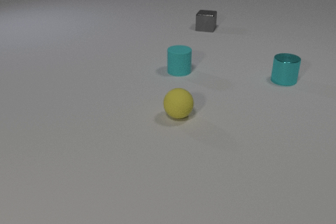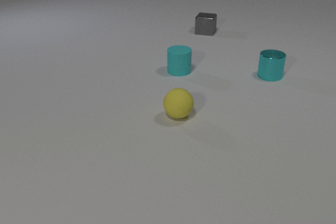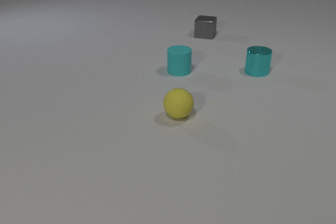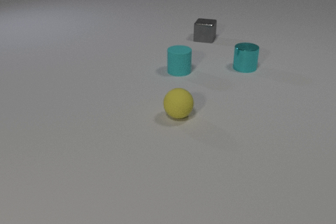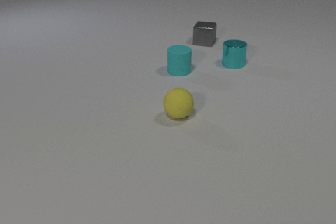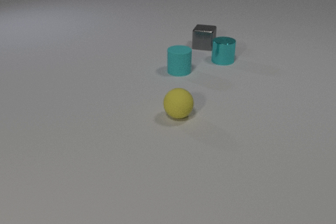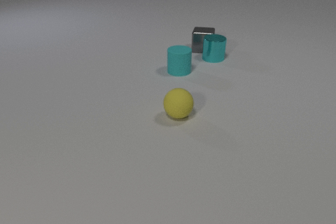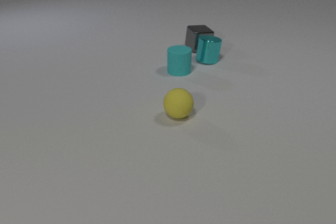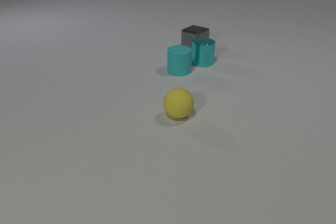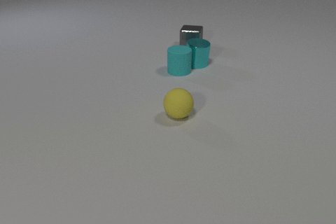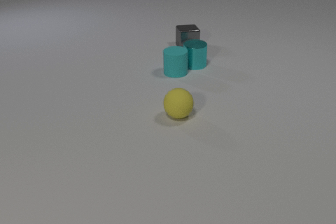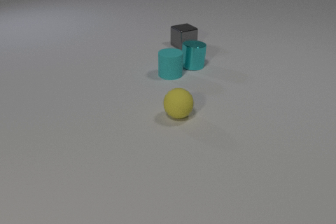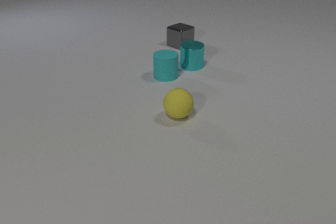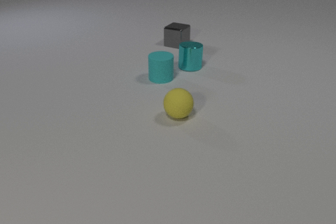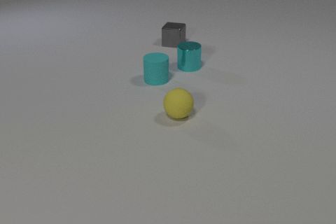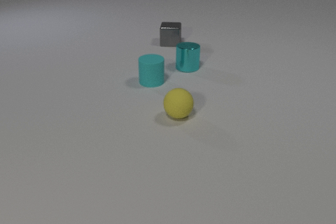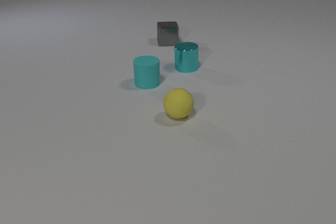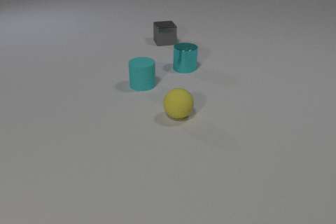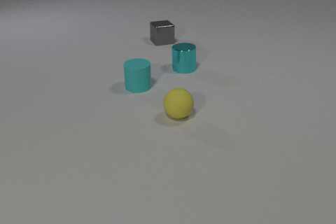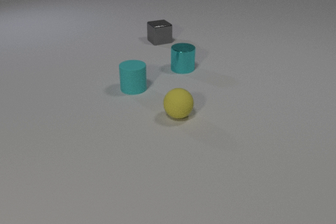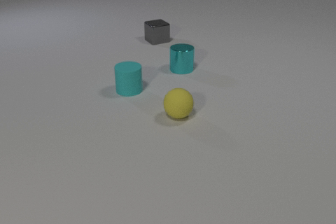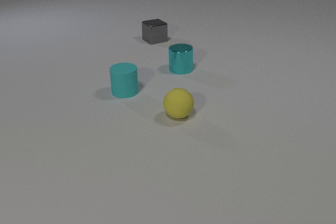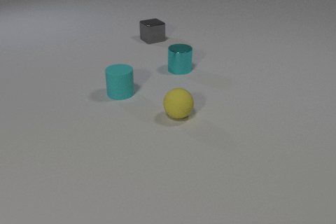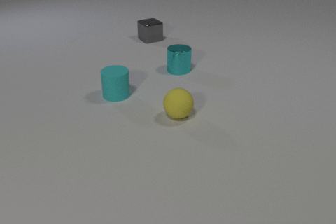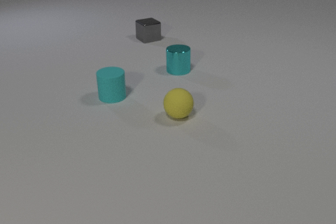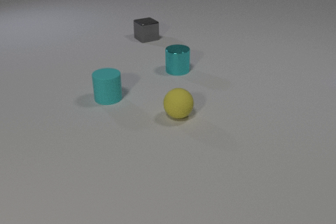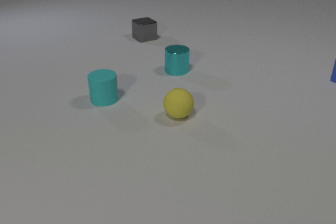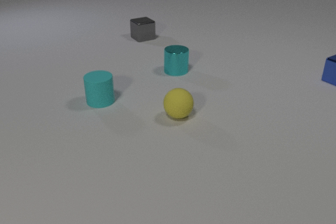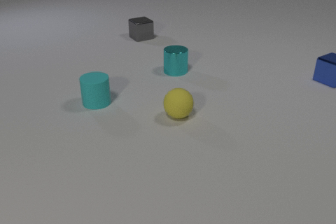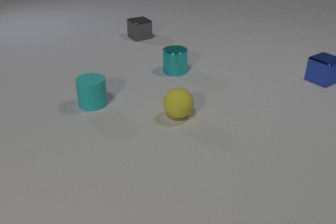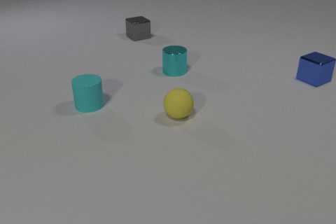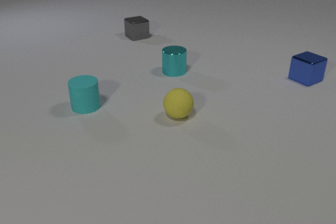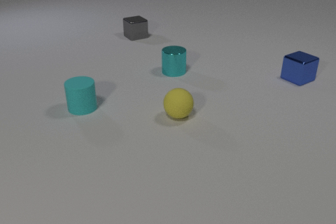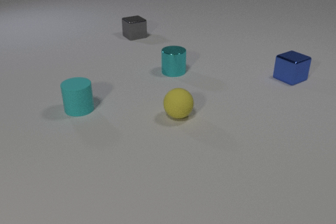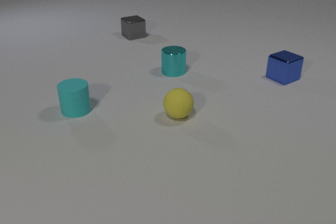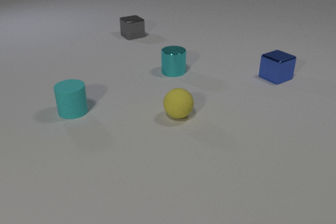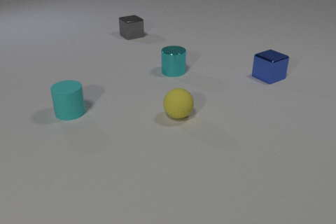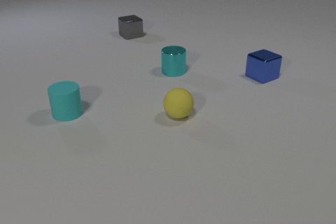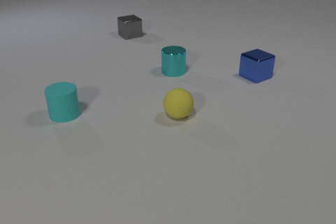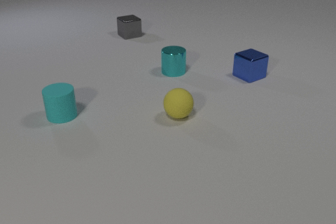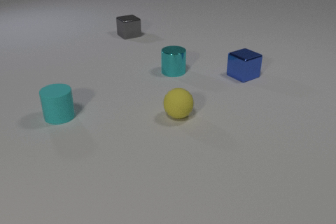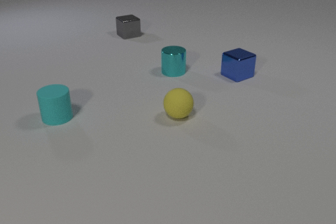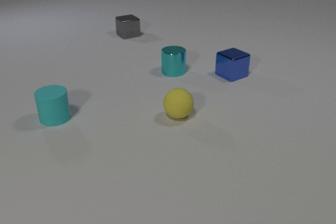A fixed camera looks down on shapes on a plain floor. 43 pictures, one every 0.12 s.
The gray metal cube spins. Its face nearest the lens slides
to the right.
The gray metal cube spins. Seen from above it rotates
counterclockwise.
0.00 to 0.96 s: The gray metal cube slides toward the camera, spins counterclockwise seen from above by about 75 degrees, its near face sliding to the right. The cyan metal cylinder slides to the left. The gray metal cube and the cyan metal cylinder collide.
0.96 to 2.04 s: The gray metal cube slides to the left and away from the camera, spins so that its near face slides to the right, counterclockwise seen from above. The cyan metal cylinder slides to the left and toward the camera. The cyan rubber cylinder slides to the left and toward the camera. The cyan metal cylinder and the cyan rubber cylinder collide.
2.04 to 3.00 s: The gray metal cube slides to the left and away from the camera. The cyan metal cylinder slides to the left and toward the camera. The cyan rubber cylinder slides to the left and toward the camera.
3.00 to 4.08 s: The gray metal cube slides to the left and away from the camera. The cyan rubber cylinder slides to the left and toward the camera. The blue metal cube comes in at the right edge, slides to the left.
4.08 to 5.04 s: The gray metal cube slides to the left. The cyan rubber cylinder slides to the left and toward the camera. The blue metal cube slides to the left.
What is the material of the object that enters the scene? metal.
How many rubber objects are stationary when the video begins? 2.
Are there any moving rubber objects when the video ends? yes.
